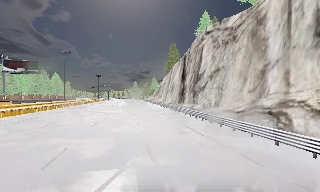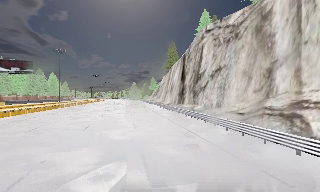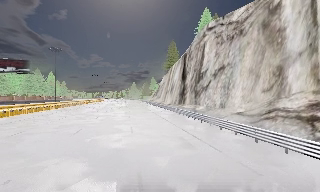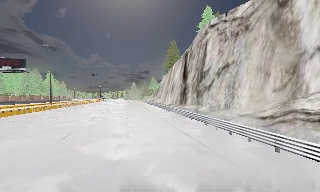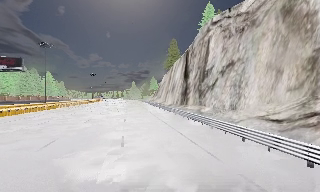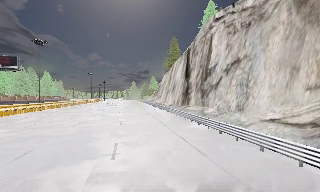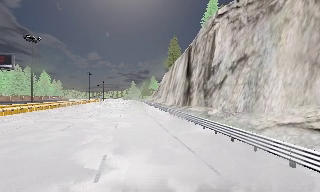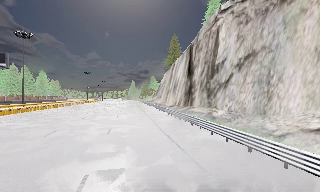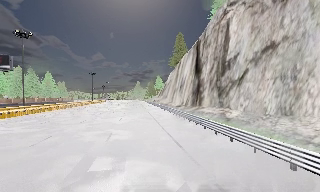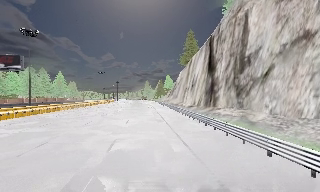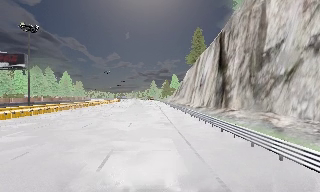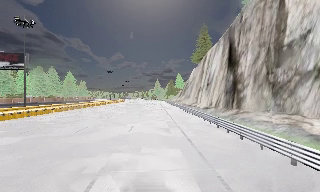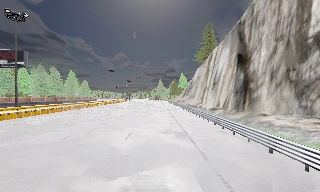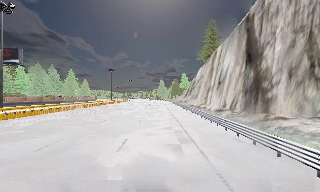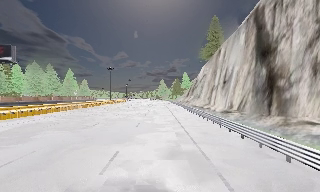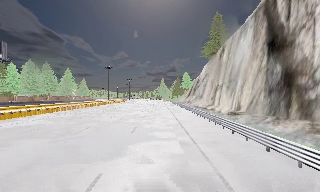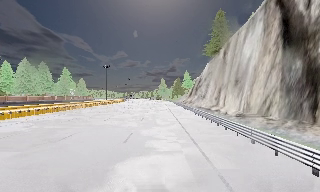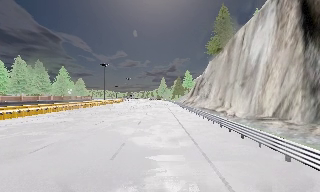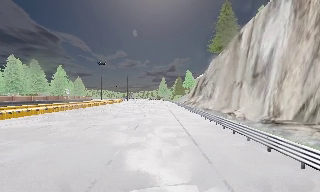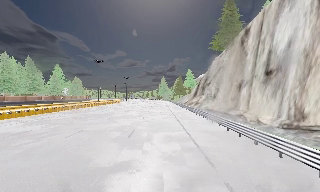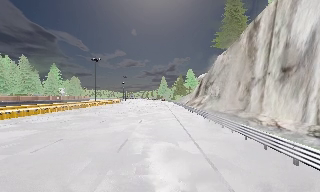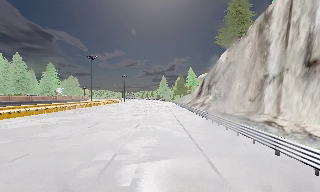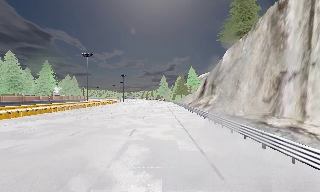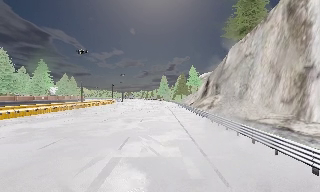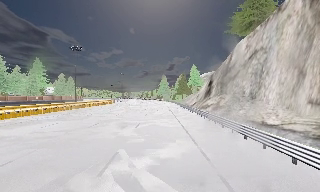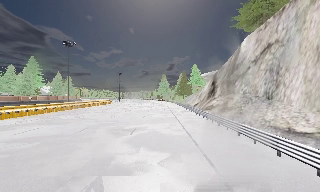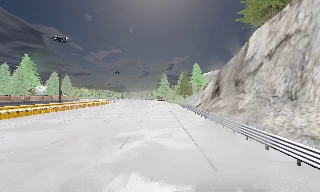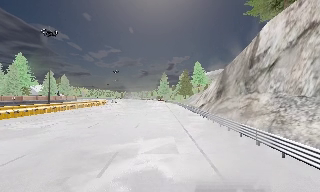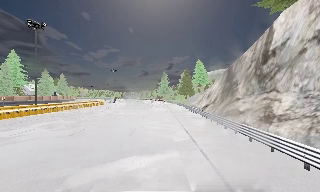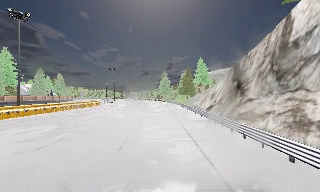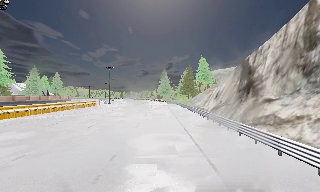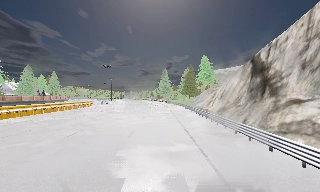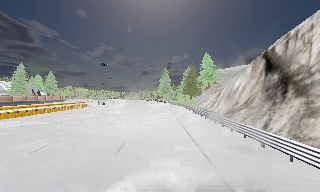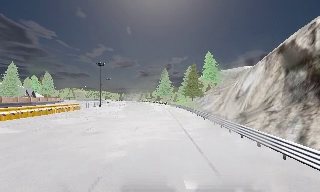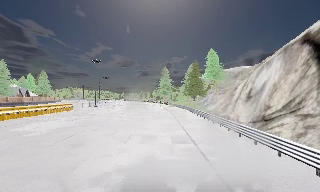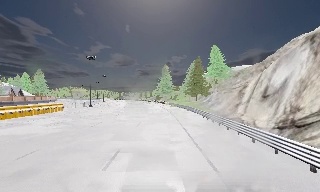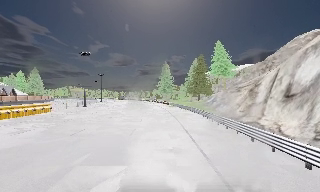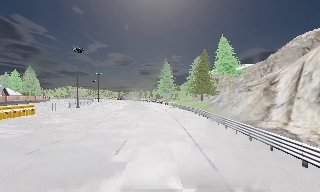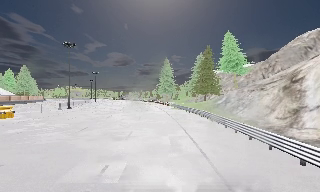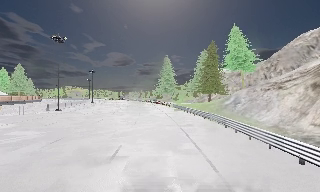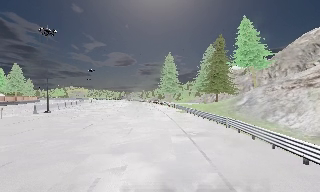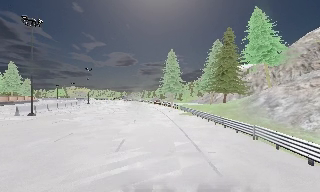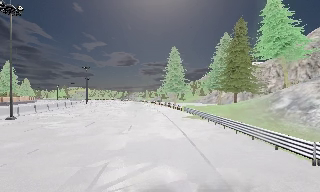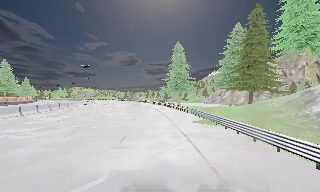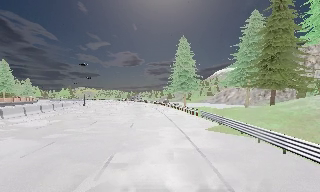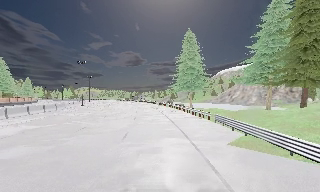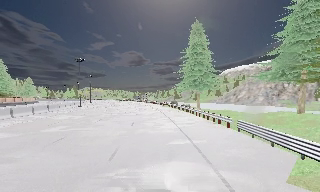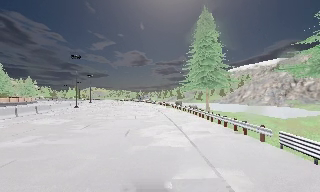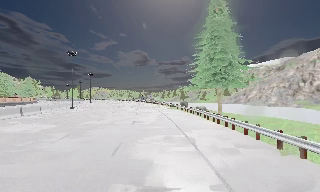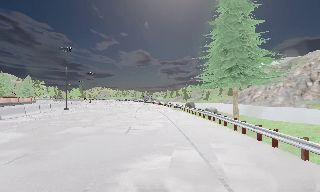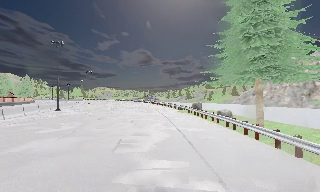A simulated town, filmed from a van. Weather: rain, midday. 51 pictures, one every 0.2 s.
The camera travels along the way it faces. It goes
forward.
0.0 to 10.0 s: The camera pans to its left, which is counterclockwise from overhead, by about 20 degrees. It travels forward, about 120 m, so what stands in front looms larger. It gains speed.
The film runs forward here.
